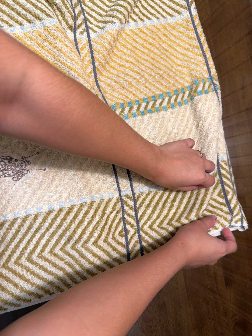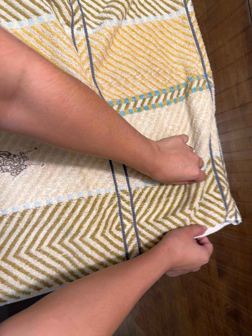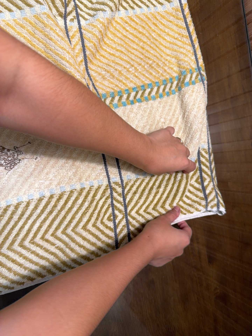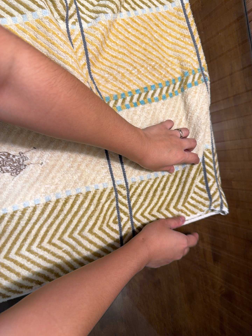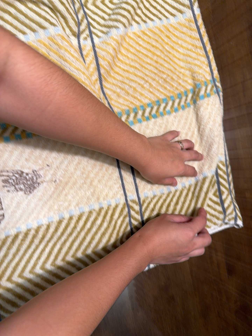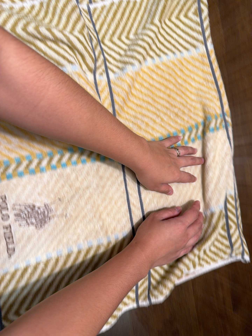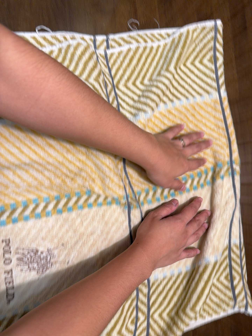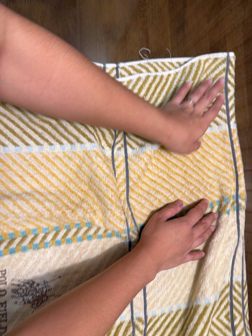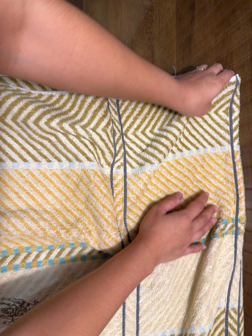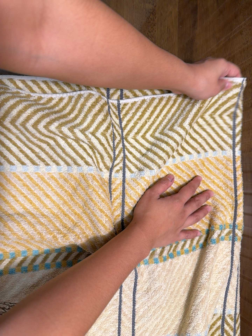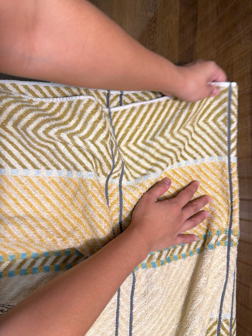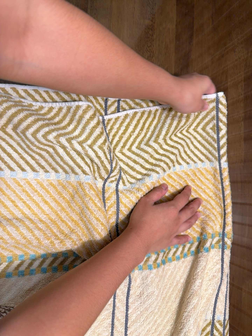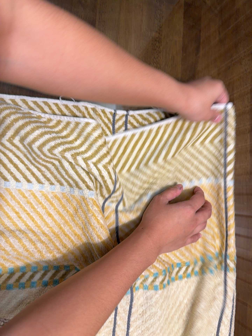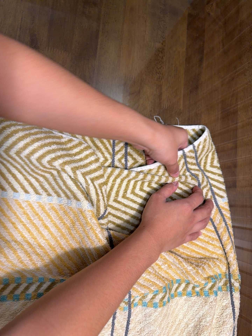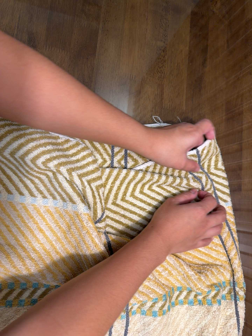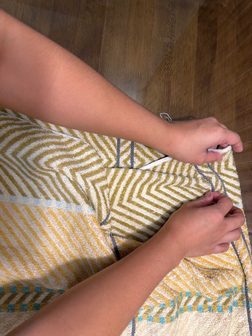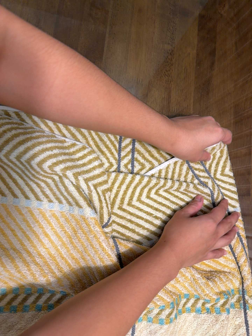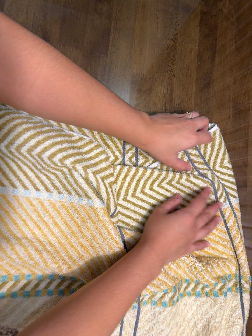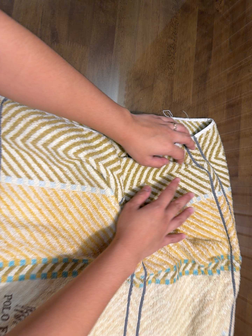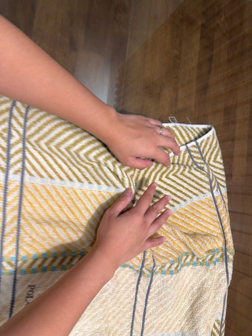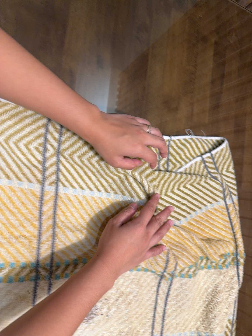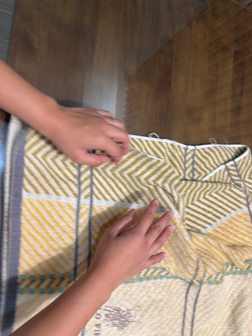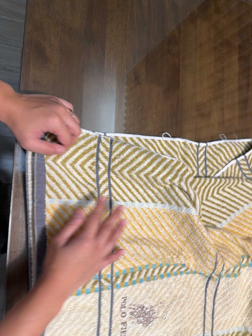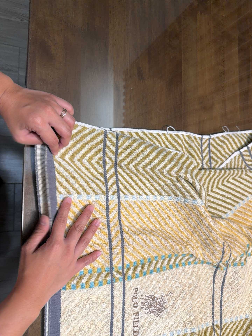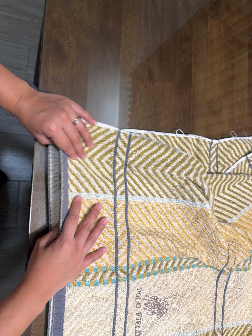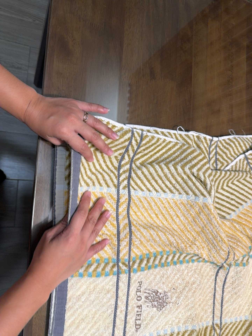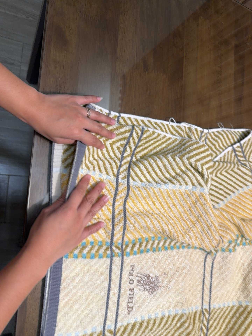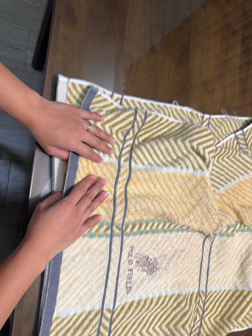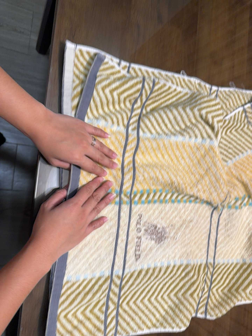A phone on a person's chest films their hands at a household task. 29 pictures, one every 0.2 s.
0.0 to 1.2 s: The camera travels toward the top of its view, about 14 cm, so close, fixed things drift downward.
1.2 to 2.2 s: The camera travels toward the top of its view, about 8 cm, so close, fixed things drift downward. It rolls about its line of sight by about 10 degrees, and the scene rotates clockwise.
2.2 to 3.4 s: The camera shifts only a little, or ends up much as it began.
3.4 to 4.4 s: The camera travels to its left and backward, about 24 cm, so close, fixed things drift to the right.
4.4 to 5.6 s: The camera travels toward the bottom of its view and to its left, about 14 cm, so close, fixed things drift upward.
The film runs backward here.
